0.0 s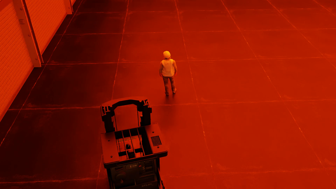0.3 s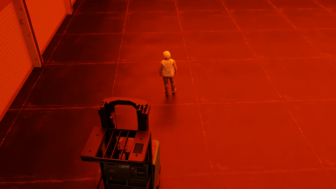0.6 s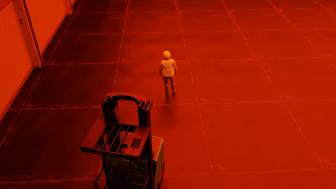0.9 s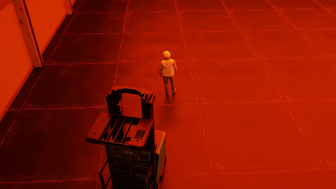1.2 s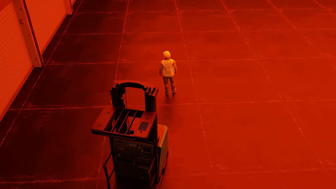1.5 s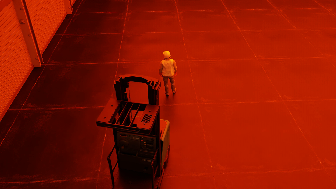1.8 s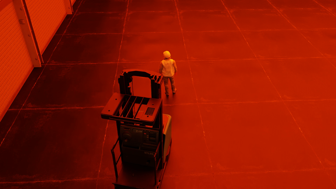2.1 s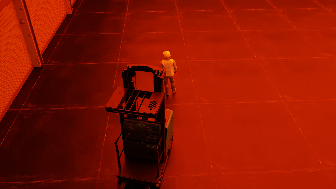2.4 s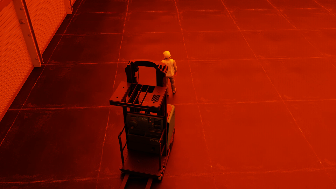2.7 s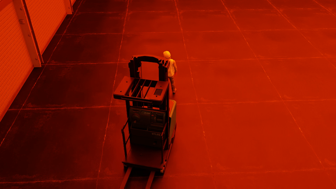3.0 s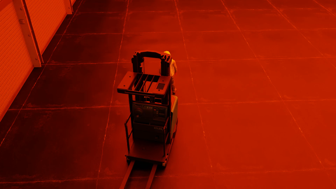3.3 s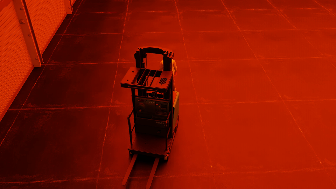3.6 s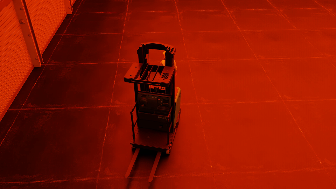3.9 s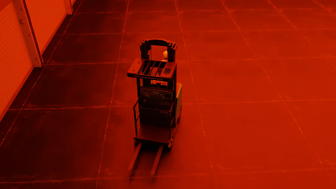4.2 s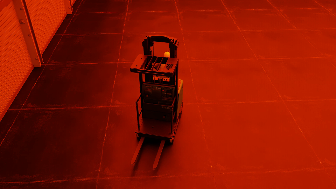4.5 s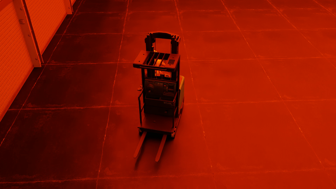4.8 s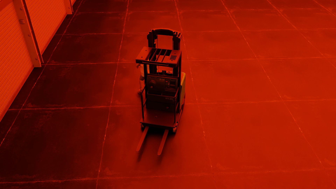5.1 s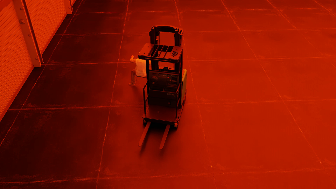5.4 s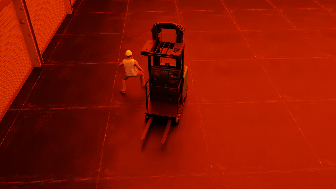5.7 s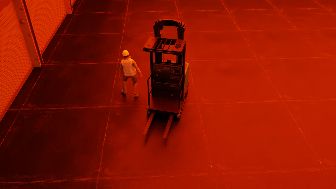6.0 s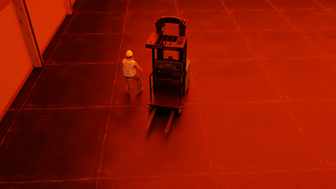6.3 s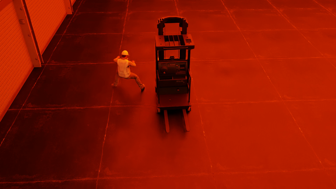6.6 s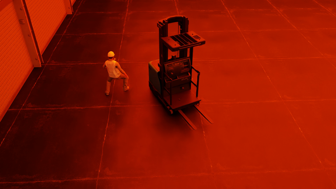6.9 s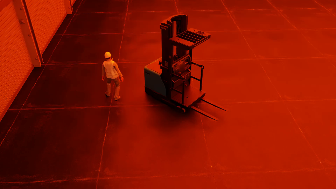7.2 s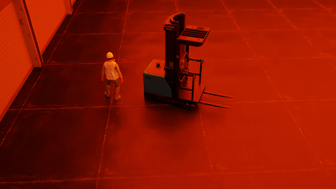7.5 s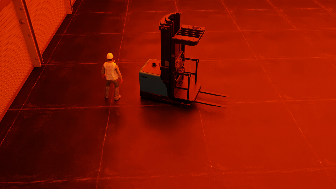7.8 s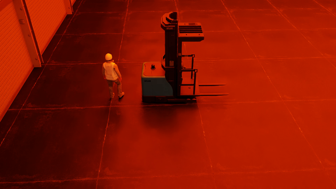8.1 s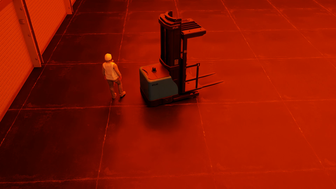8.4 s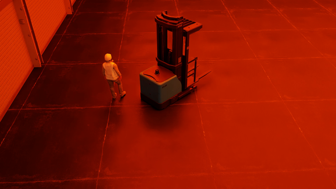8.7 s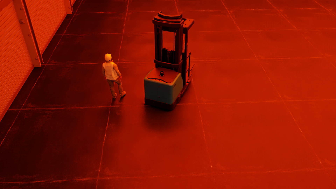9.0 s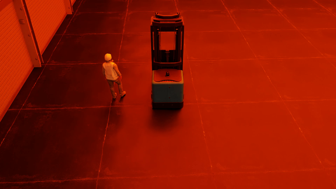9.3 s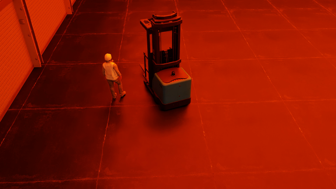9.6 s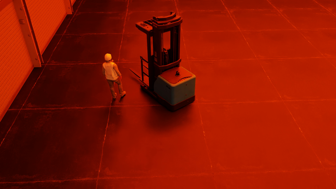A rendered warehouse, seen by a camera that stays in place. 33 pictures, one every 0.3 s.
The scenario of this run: Near miss between a forklift and a person.
